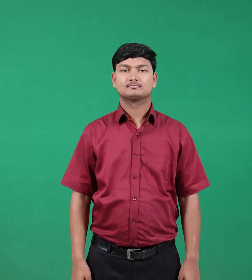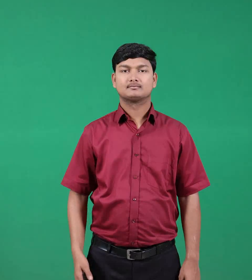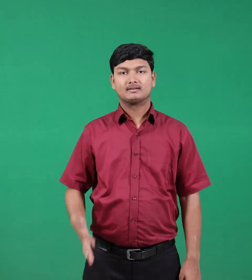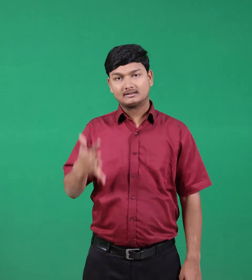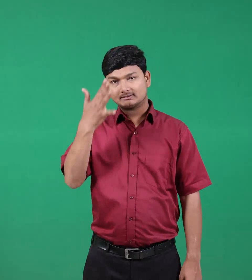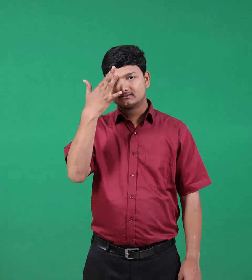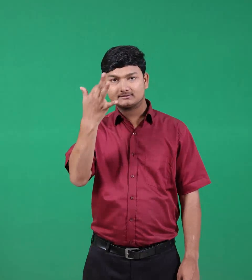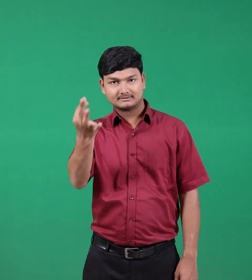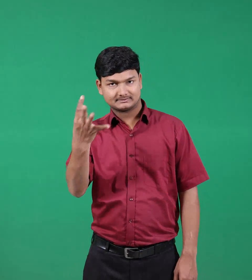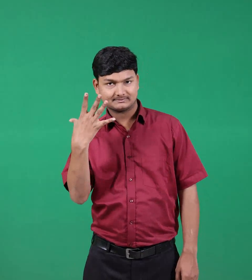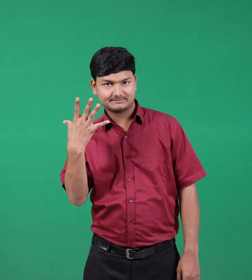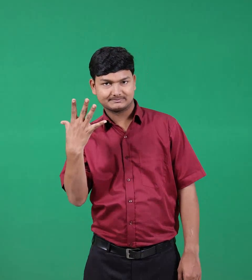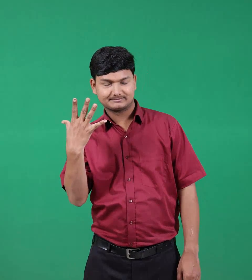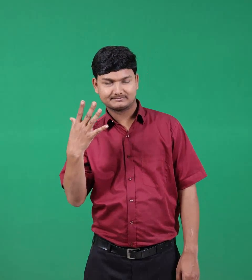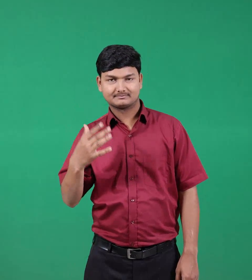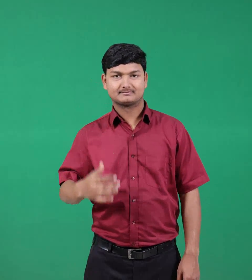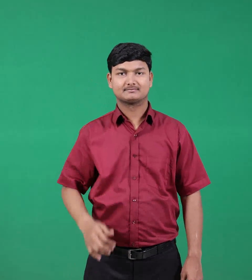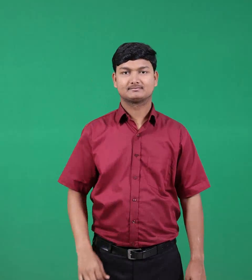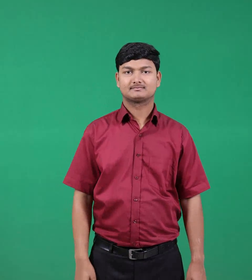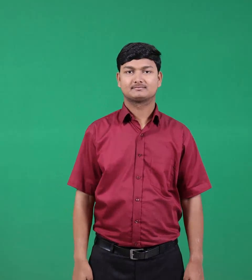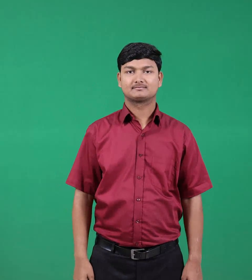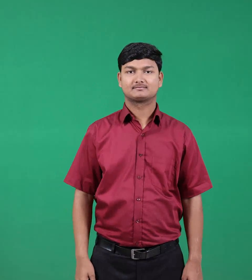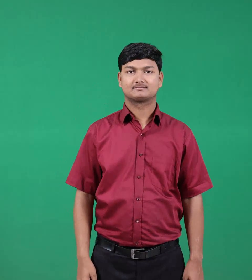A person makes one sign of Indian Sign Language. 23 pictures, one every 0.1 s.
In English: talent
